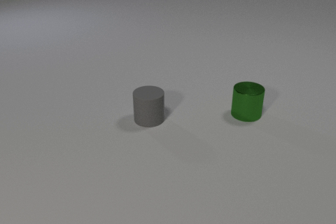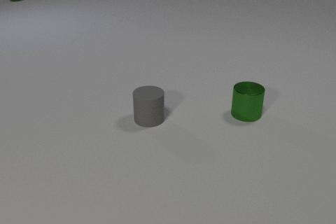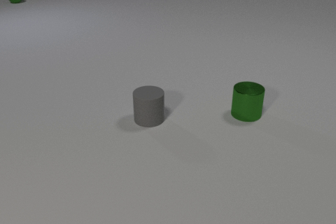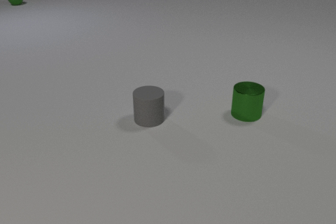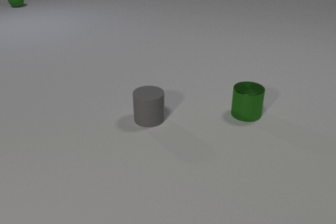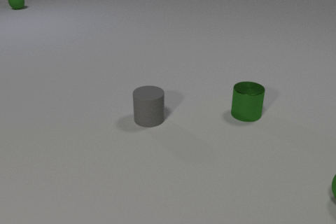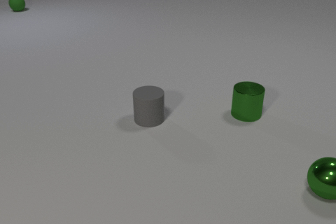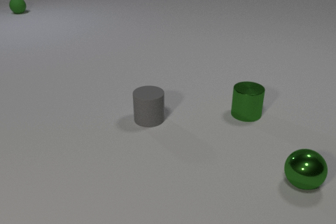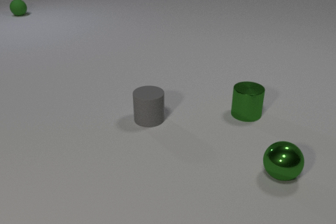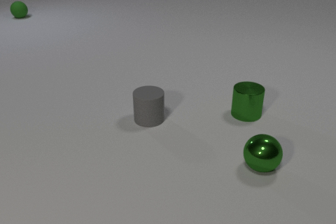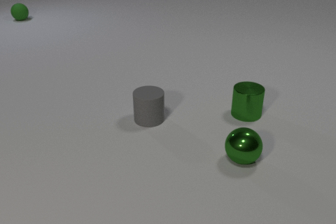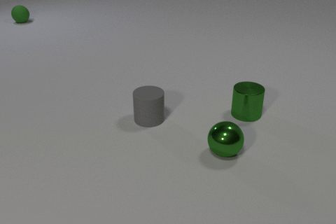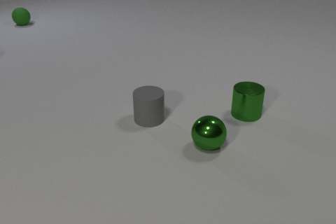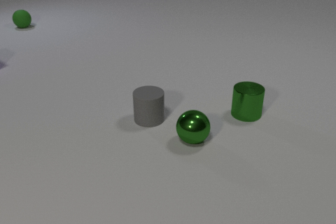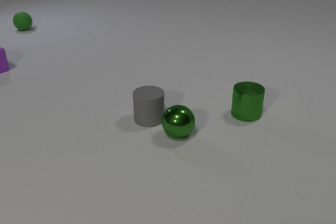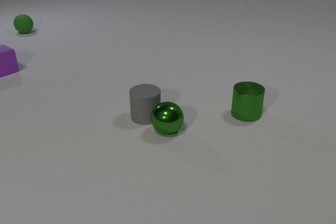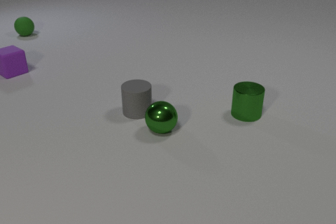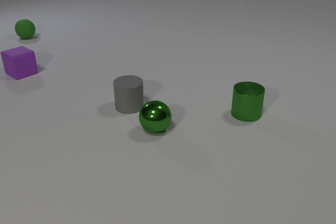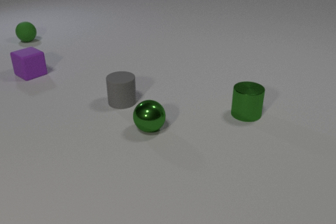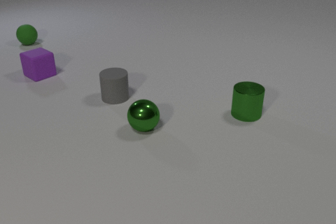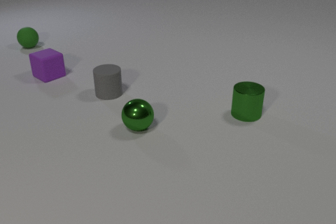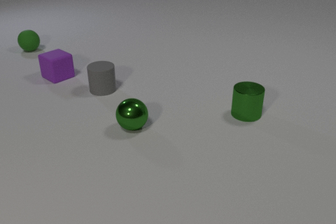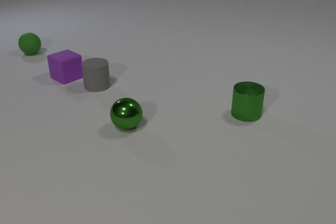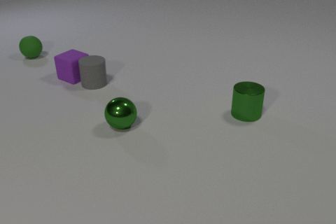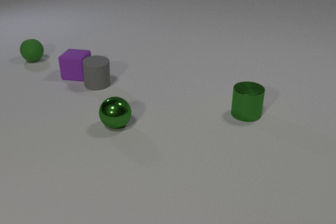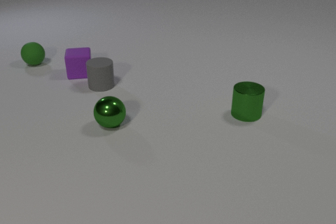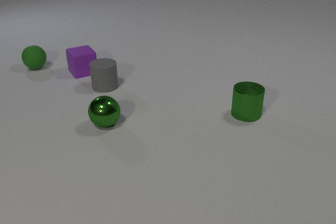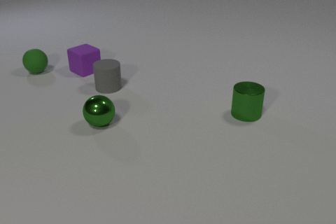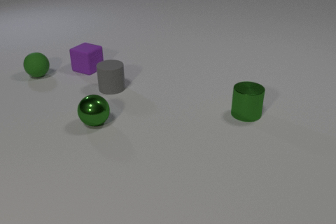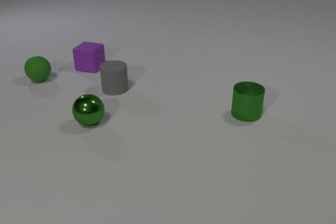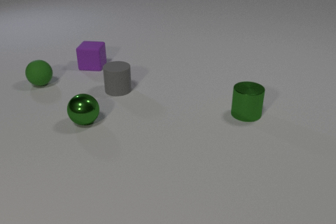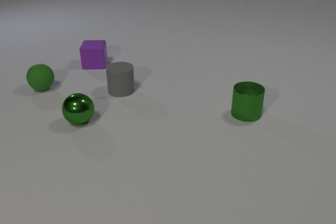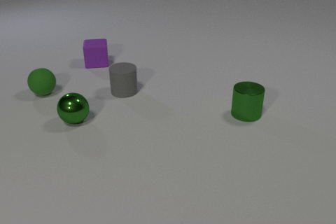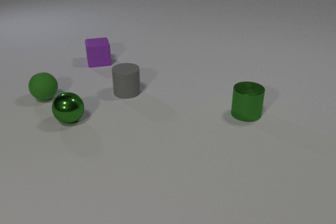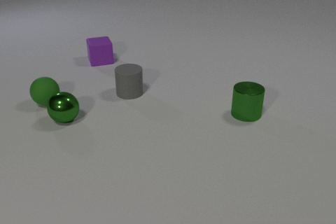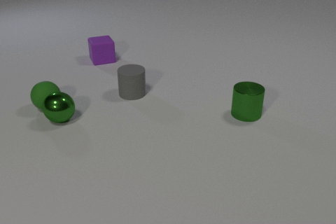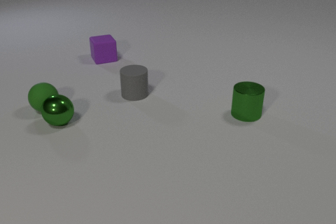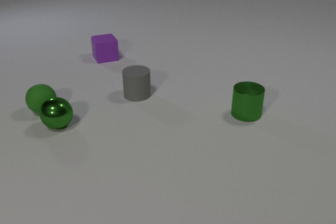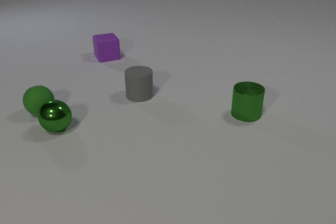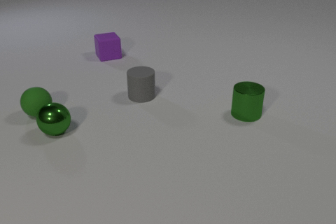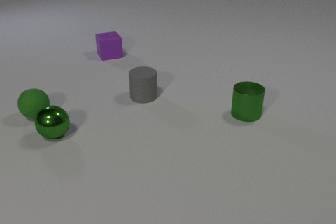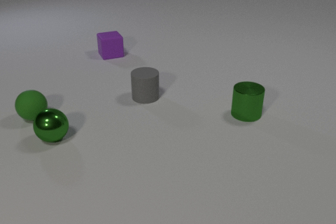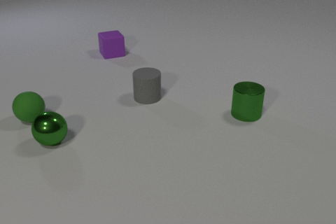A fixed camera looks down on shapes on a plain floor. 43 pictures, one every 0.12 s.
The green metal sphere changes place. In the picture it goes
to the left.
The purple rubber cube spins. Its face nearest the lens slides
to the right.
0.00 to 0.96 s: The green metal sphere comes in at the right edge, rolls to the left. The green rubber sphere comes in at the top edge, rolls toward the camera.
0.96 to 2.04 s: The green metal sphere rolls to the left and away from the camera. The gray rubber cylinder slides away from the camera and to the left. The purple rubber cube comes in at the left edge, slides to the right and toward the camera. The green rubber sphere rolls toward the camera. The green metal sphere and the gray rubber cylinder collide.
2.04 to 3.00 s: The green metal sphere rolls to the left. The gray rubber cylinder slides away from the camera and to the left. The purple rubber cube slides to the right, spins so that its near face slides to the right, counterclockwise seen from above. The green rubber sphere rolls toward the camera. The gray rubber cylinder and the purple rubber cube collide.
3.00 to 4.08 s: The green metal sphere rolls to the left and away from the camera. The gray rubber cylinder slides to the right and toward the camera. The purple rubber cube slides away from the camera and to the right, spins so that its near face slides to the right, counterclockwise seen from above. The green rubber sphere rolls toward the camera.
4.08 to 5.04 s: The green metal sphere rolls toward the camera. The gray rubber cylinder slides to the right and toward the camera. The purple rubber cube slides away from the camera and to the right. The green rubber sphere rolls toward the camera and to the left. The green metal sphere and the green rubber sphere collide.
Are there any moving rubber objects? yes.
What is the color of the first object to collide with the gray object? green.
What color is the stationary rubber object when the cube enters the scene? gray.
